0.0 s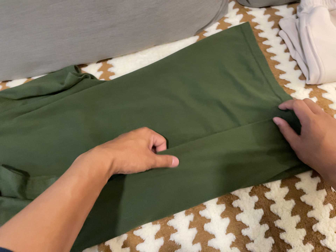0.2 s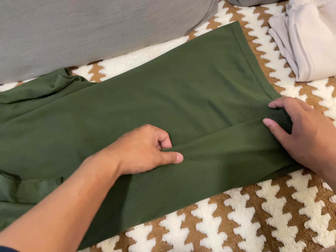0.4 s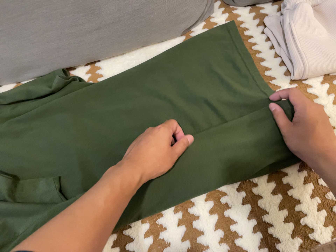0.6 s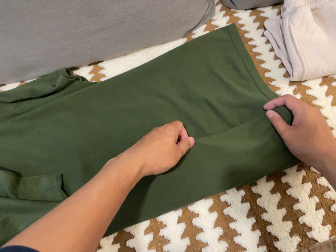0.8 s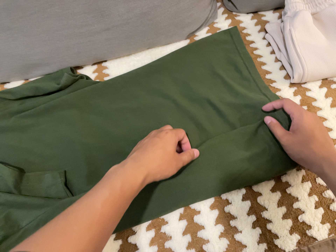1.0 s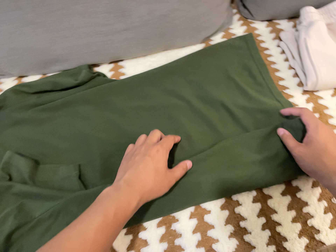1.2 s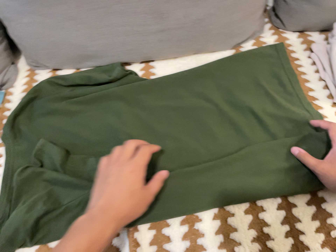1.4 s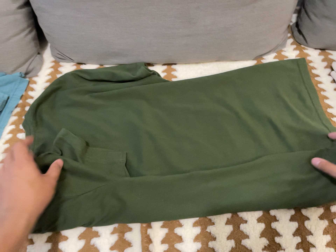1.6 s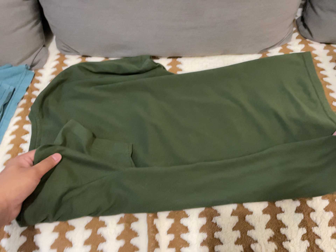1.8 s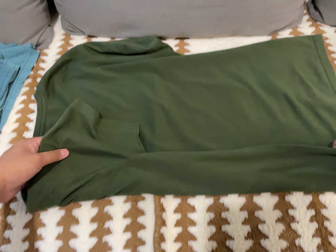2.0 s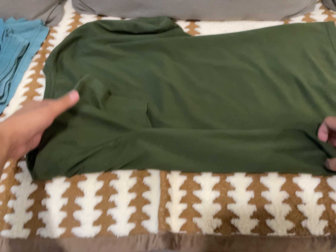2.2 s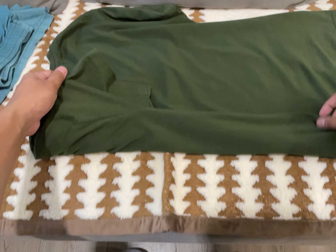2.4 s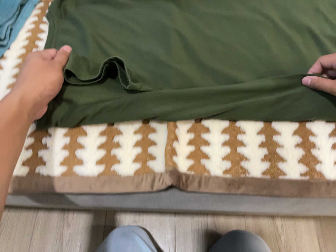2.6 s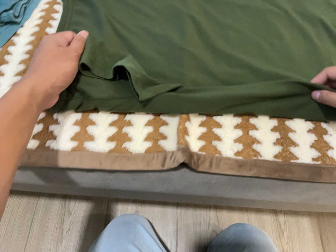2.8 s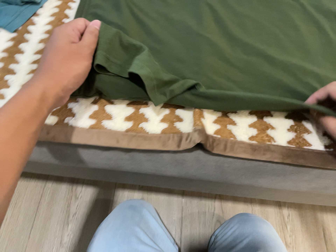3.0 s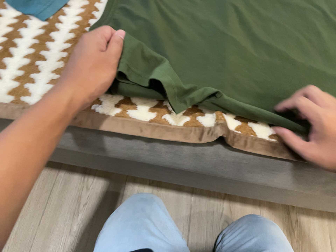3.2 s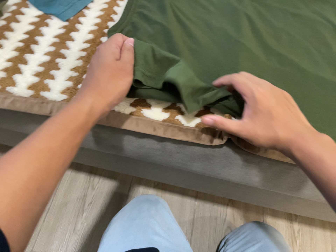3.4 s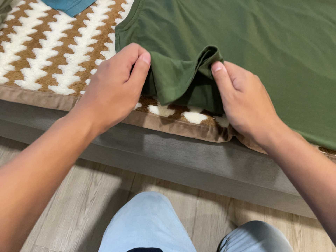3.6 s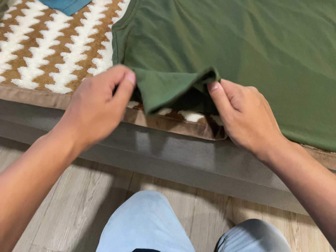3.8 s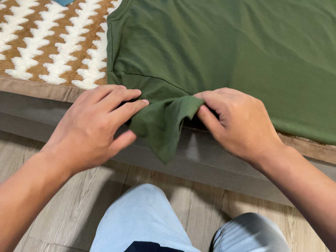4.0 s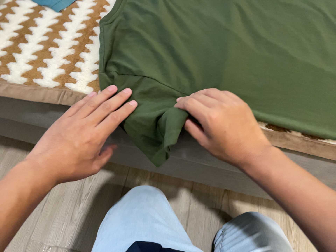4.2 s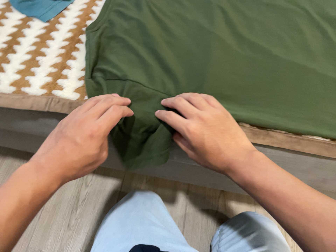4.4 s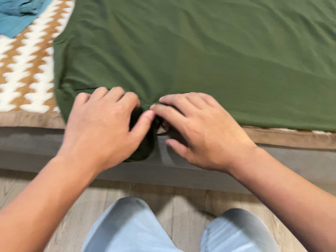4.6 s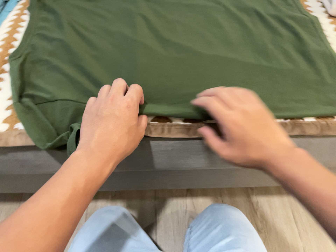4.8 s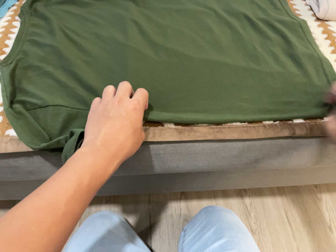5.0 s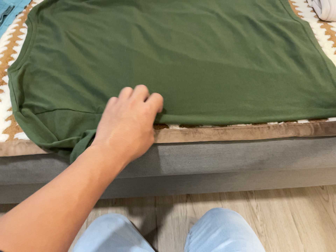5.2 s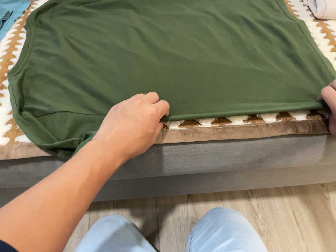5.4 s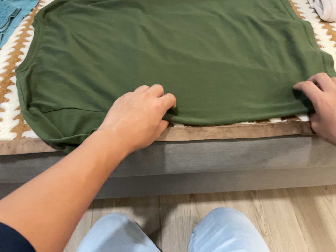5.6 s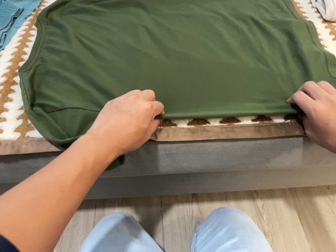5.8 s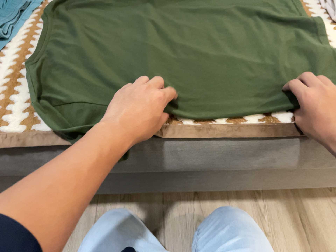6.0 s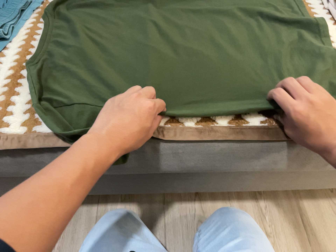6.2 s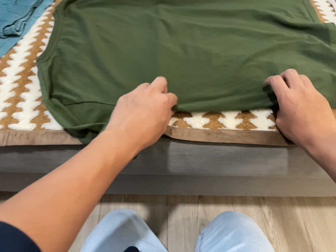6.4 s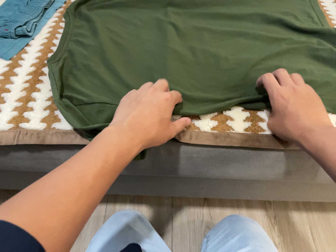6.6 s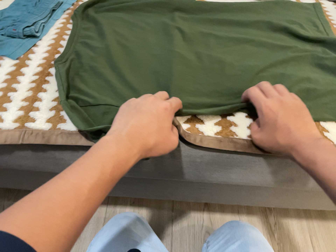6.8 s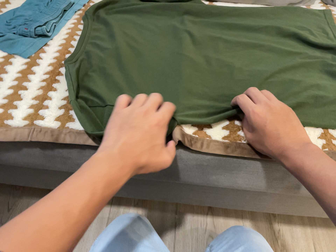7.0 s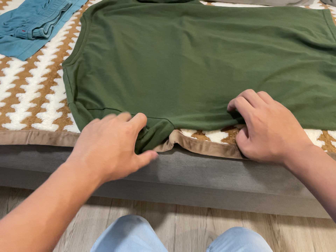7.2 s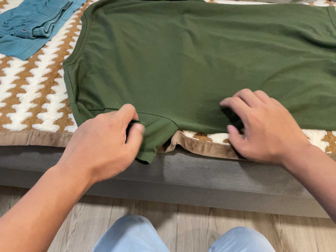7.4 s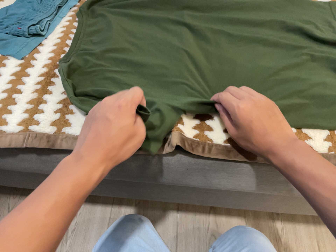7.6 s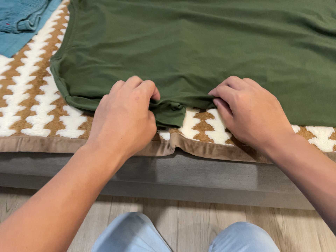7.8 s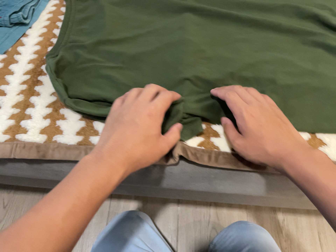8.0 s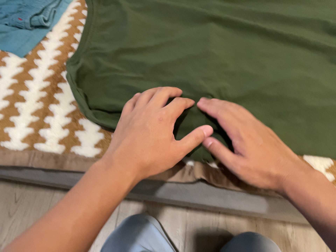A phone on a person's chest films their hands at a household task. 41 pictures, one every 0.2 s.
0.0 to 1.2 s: The camera shifts only a little, or ends up much as it began.
1.2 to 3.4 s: The camera travels toward the bottom of its view and to its left, about 34 cm, so close, fixed things drift upward. It rolls about its line of sight by about 25 degrees, and the scene rotates clockwise.
3.4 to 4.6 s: The camera travels to its right, about 14 cm, so close, fixed things drift to the left. It rolls about its line of sight by about 15 degrees, and the scene rotates counterclockwise.
4.6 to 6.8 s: The camera shifts only a little, or ends up much as it began.
6.8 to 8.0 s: The camera travels toward the top of its view and forward, about 14 cm. Its aim tips toward the bottom of its view by about 10 degrees.
The film runs backward here.
